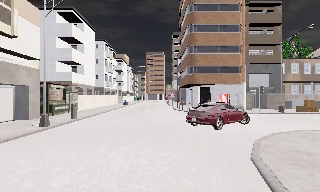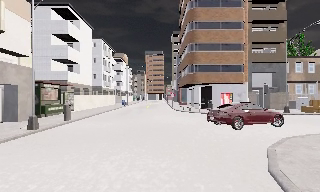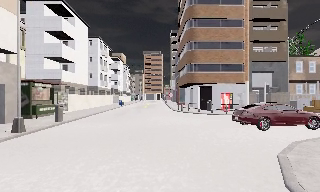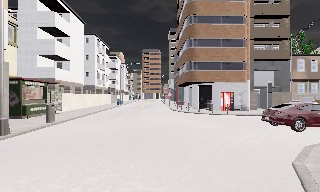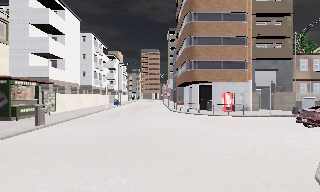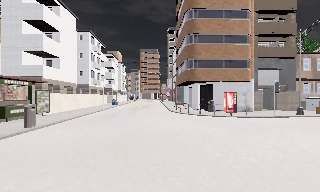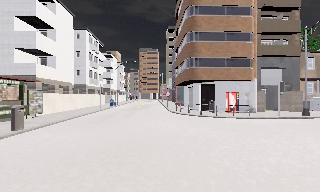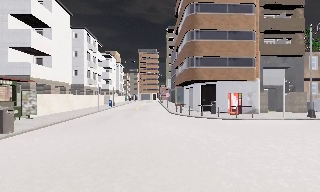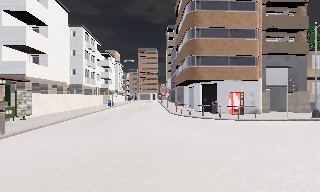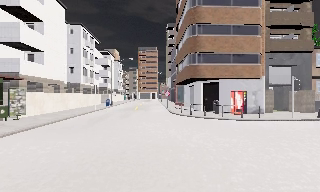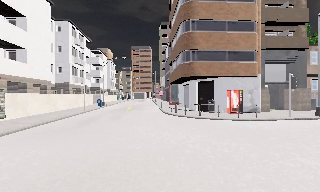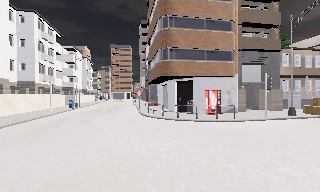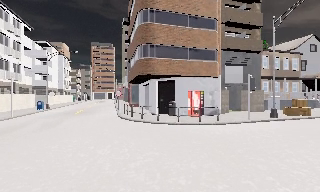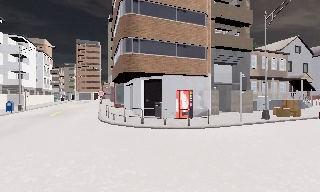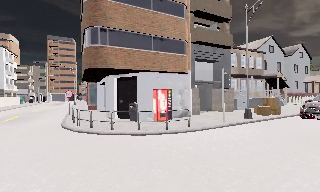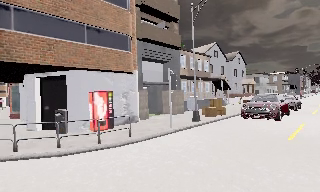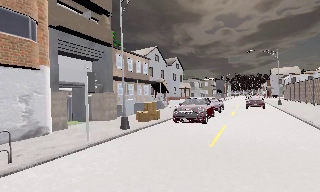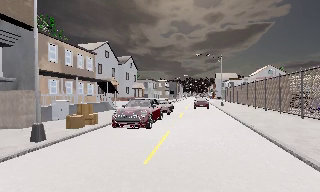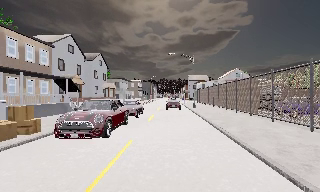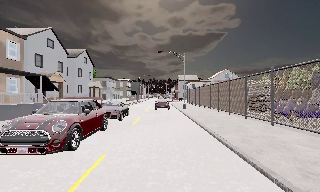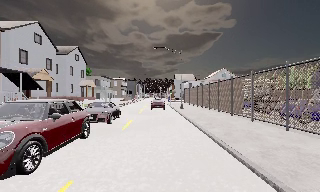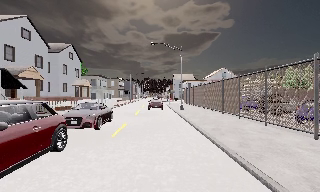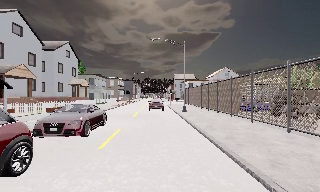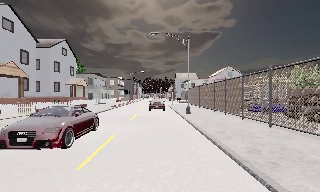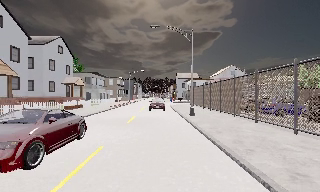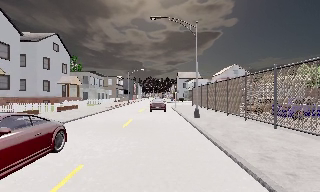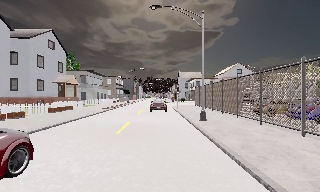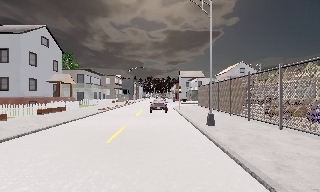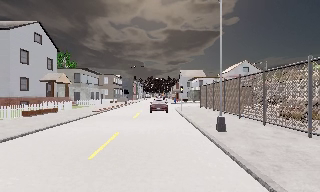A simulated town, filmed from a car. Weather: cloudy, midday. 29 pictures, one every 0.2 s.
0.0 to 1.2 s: The camera travels forward, about 4 m, so what stands in front looms larger.
1.2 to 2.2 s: The camera travels forward, about 3 m, so what stands in front looms larger. It gains speed.
2.2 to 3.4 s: The camera pans to its right, which is clockwise from overhead, by about 65 degrees. It travels forward and to its right, about 9 m.
3.4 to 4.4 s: The camera pans to its right, which is clockwise from overhead, by about 15 degrees. It travels forward, about 8 m, so what stands in front looms larger.
4.4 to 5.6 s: The camera travels forward, about 9 m, so what stands in front looms larger.
The film runs forward here.
